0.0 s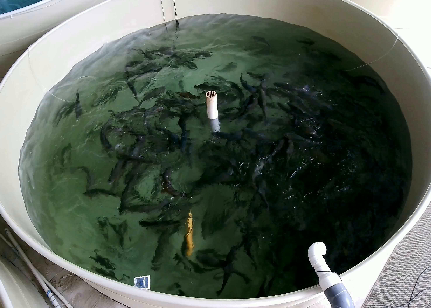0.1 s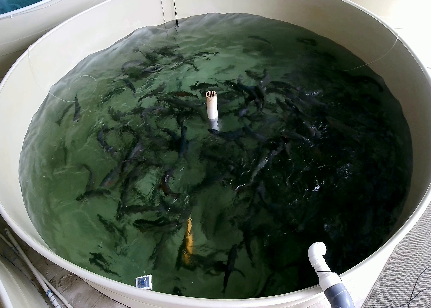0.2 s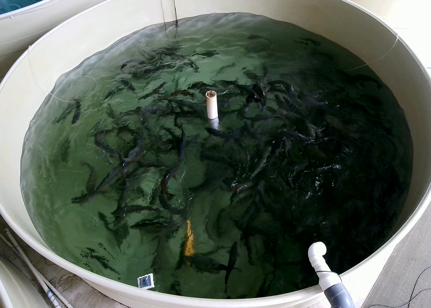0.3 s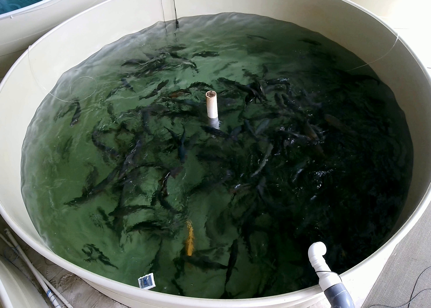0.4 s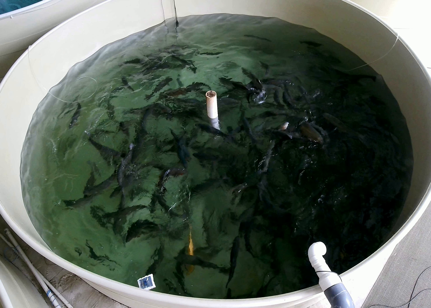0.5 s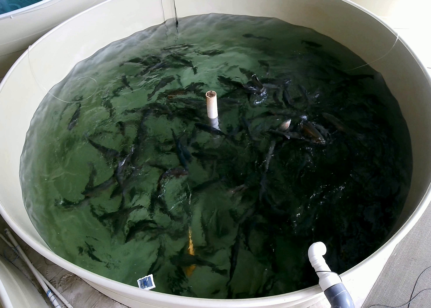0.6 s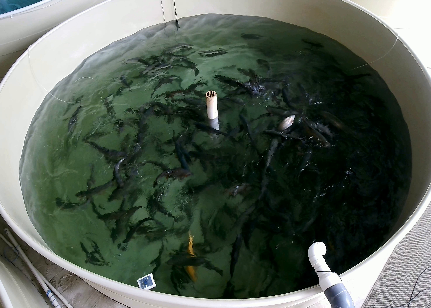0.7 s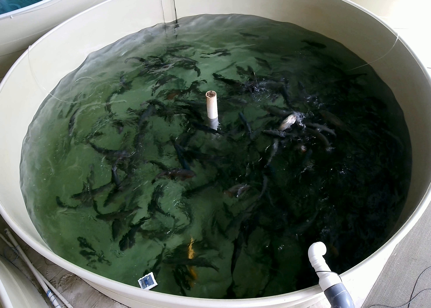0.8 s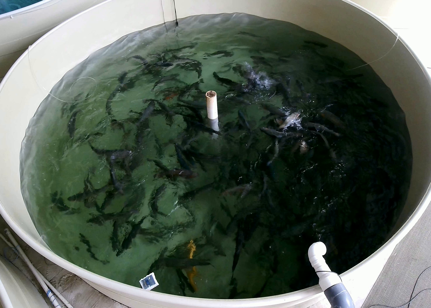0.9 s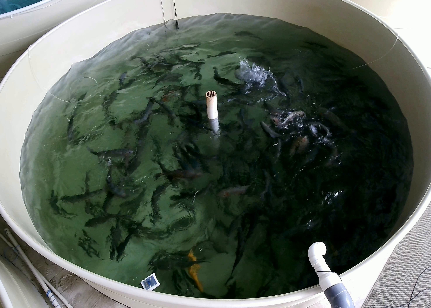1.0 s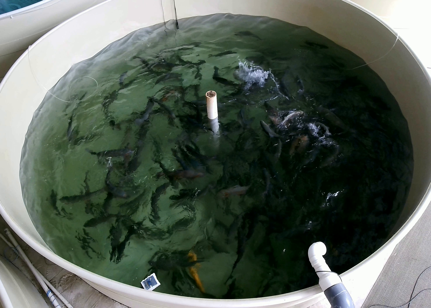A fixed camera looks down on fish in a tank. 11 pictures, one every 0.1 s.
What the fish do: Weak feeding.
